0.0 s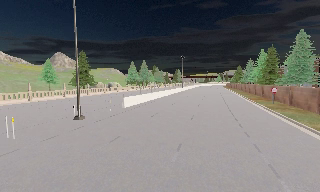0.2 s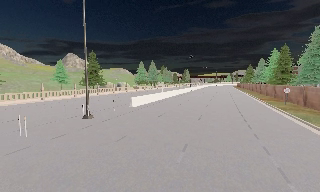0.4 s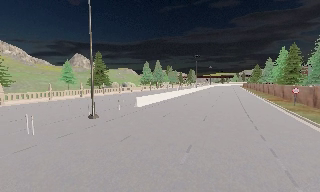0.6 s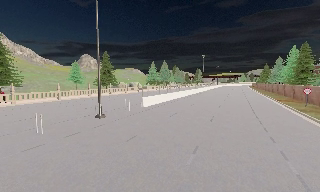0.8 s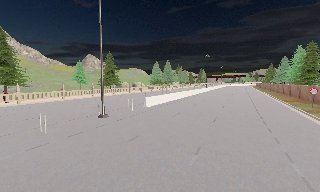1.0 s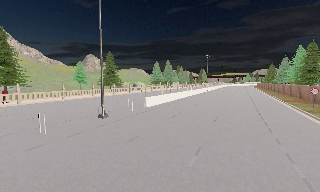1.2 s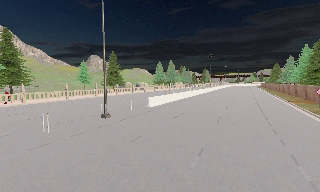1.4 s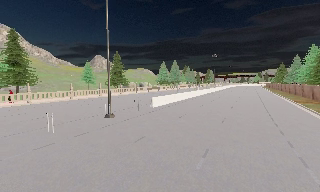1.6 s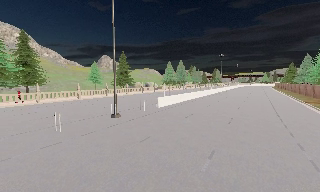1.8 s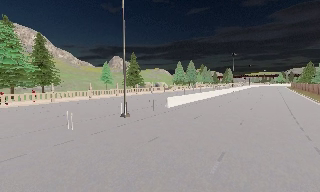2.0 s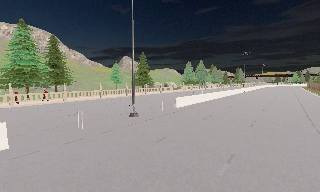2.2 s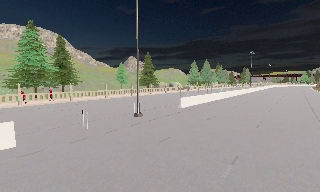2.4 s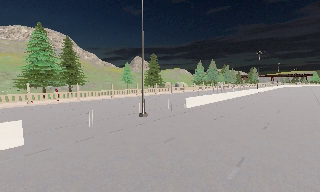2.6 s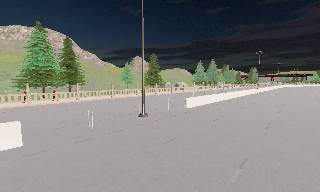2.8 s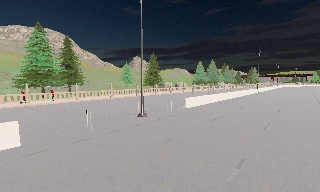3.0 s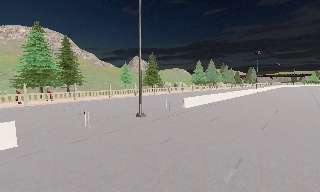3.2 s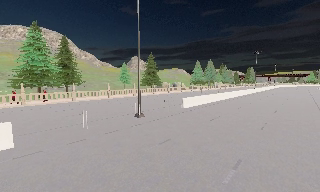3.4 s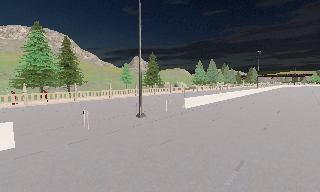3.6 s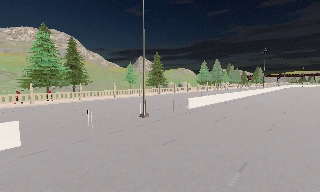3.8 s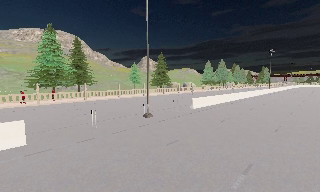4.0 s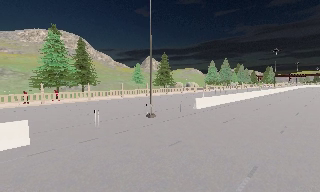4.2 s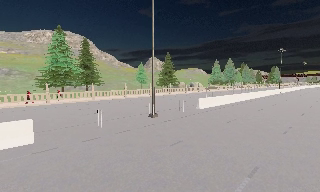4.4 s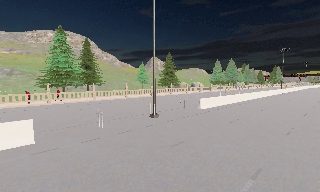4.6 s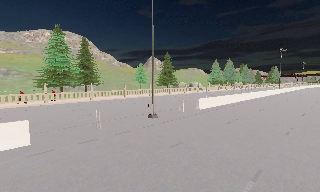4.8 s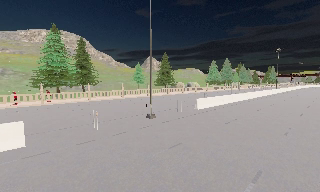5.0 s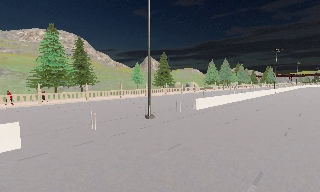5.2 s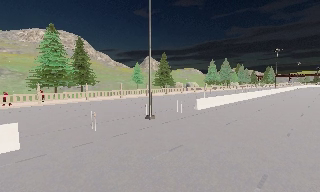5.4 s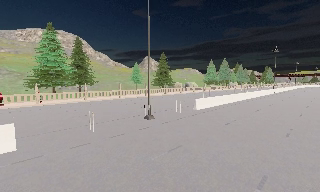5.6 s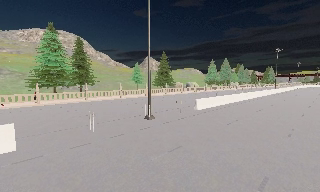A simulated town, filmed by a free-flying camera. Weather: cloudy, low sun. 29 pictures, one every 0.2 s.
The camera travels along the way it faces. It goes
forward.
0.0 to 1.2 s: The camera shifts only a little, or ends up much as it began.
1.2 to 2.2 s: The camera swings to its left by about 10 degrees, and the scene slides to the right.
2.2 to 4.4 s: The camera travels forward, about 0.5 m, so what stands in front looms larger.
4.4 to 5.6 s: The camera travels forward, about 0.5 m, so what stands in front looms larger.
The film runs forward here.
